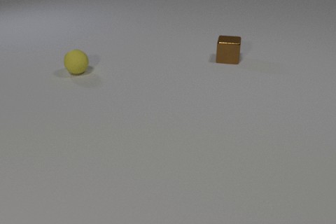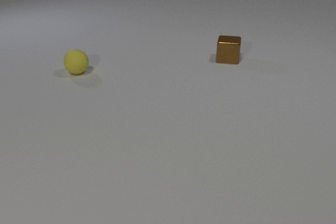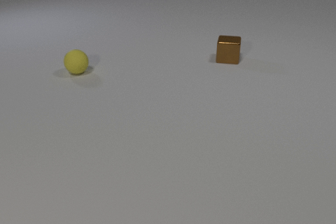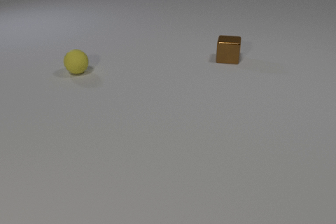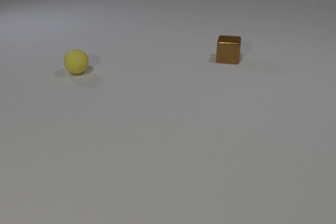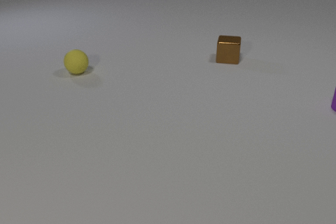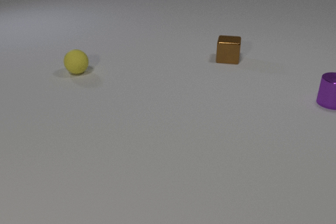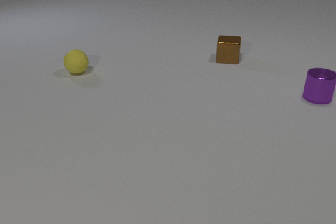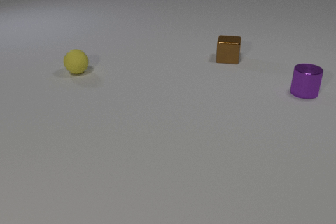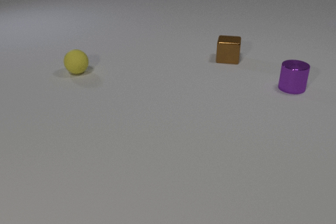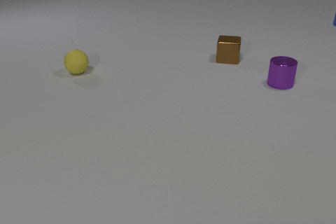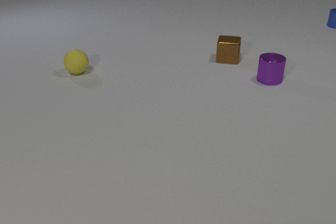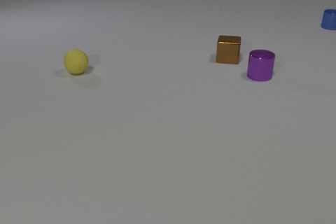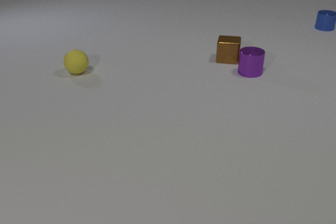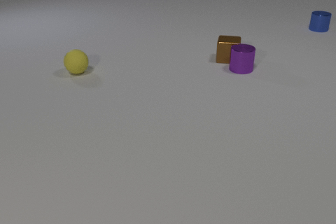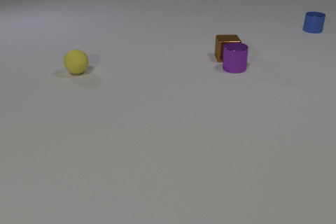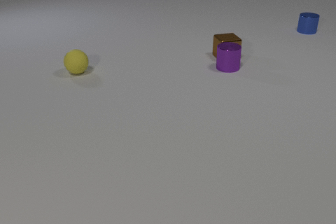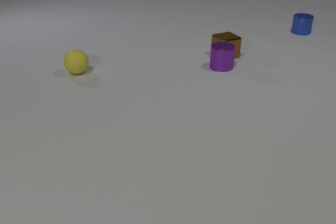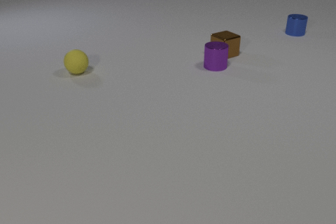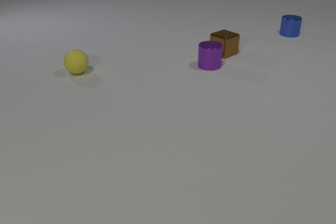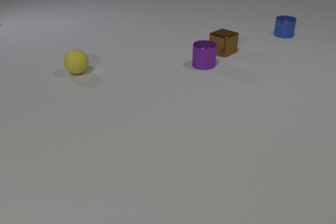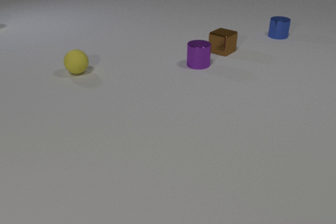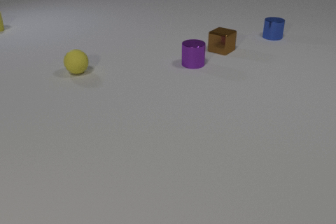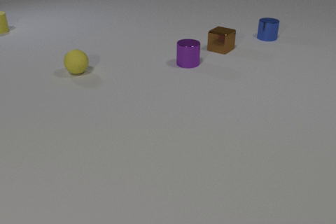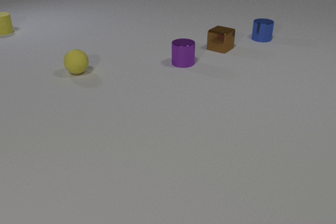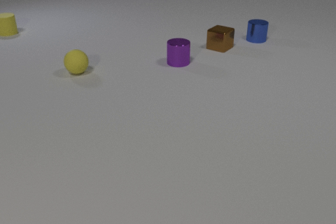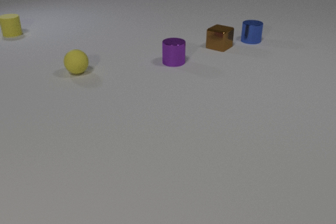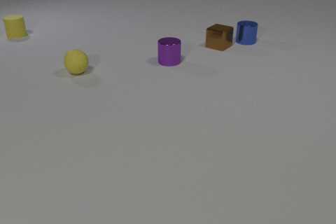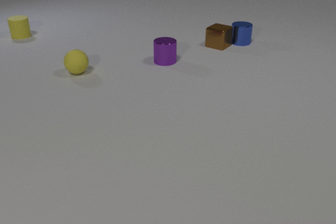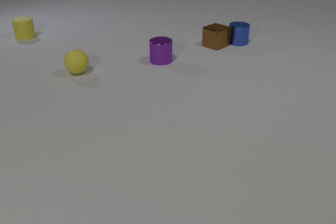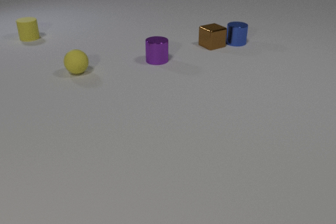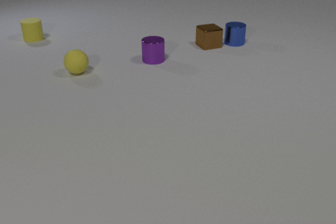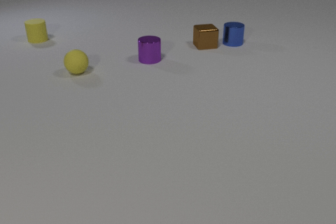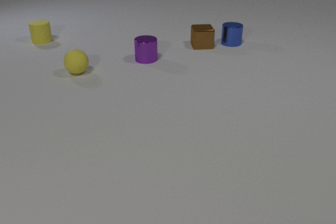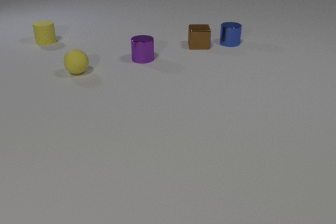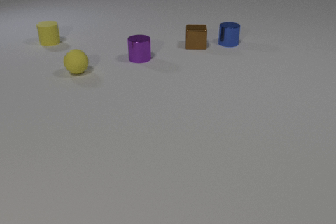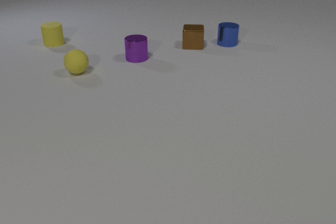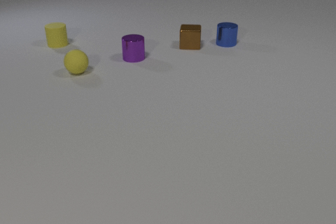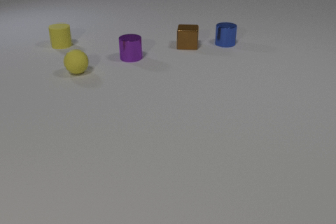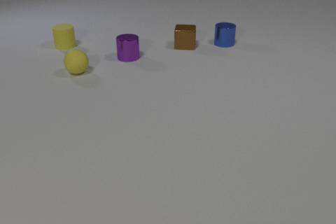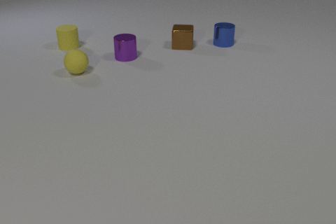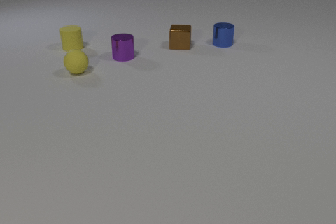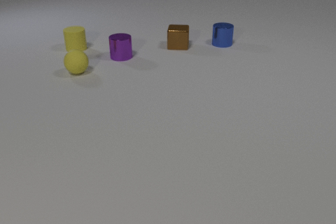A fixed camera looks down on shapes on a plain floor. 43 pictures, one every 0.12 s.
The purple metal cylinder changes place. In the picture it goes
to the left.
0.00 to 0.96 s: The purple metal cylinder comes in at the right edge, slides to the left and away from the camera.
0.96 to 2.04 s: The purple metal cylinder slides to the left and away from the camera. The brown metal cube slides away from the camera, spins so that its near face slides to the right, counterclockwise seen from above. The blue metal cylinder comes in at the right edge, slides toward the camera and to the left. The purple metal cylinder and the brown metal cube collide.
2.04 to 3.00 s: The purple metal cylinder slides to the left. The brown metal cube slides away from the camera, spins counterclockwise seen from above by about 30 degrees, its near face sliding to the right. The yellow rubber cylinder comes in at the left edge, slides toward the camera and to the right. The blue metal cylinder slides to the left and toward the camera.
3.00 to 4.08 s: The purple metal cylinder slides to the left. The brown metal cube slides to the left, spins clockwise seen from above by about 60 degrees, its near face sliding to the left. The yellow rubber cylinder slides toward the camera and to the right. The blue metal cylinder slides to the left and toward the camera. The brown metal cube and the blue metal cylinder collide.
4.08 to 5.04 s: The purple metal cylinder slides to the left. The brown metal cube slides to the left. The yellow rubber cylinder slides to the right and toward the camera. The blue metal cylinder slides to the left.
What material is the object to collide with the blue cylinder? metal.
What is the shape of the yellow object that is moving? cylinder.
What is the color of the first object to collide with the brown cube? purple.
